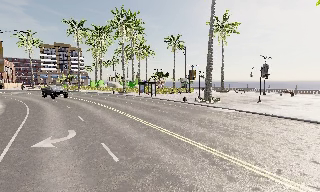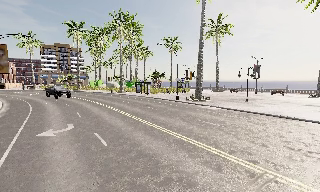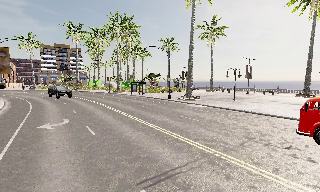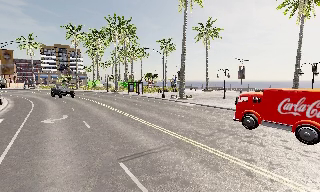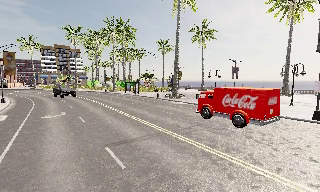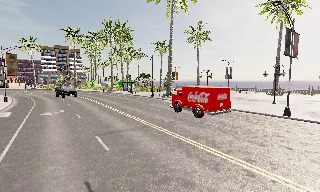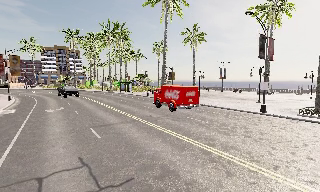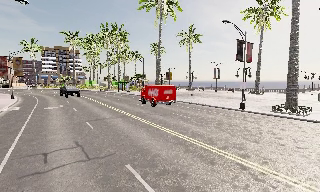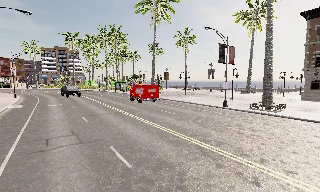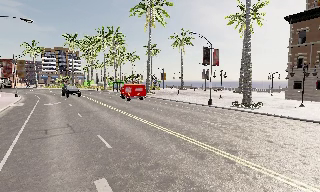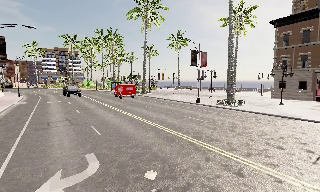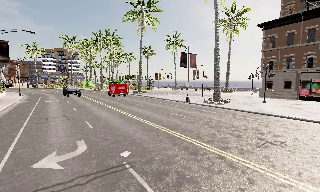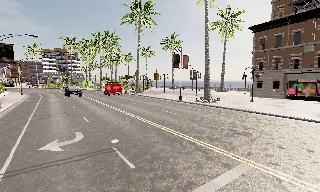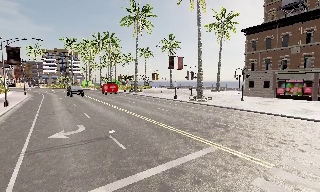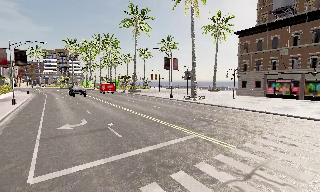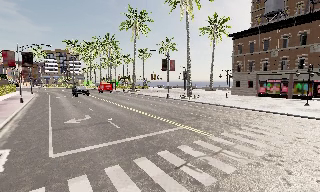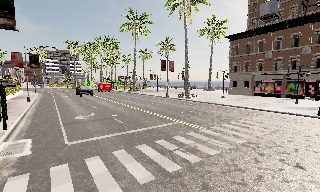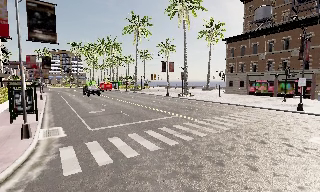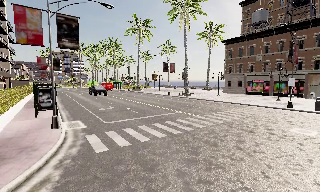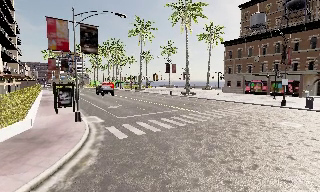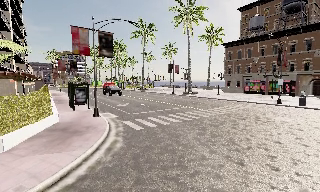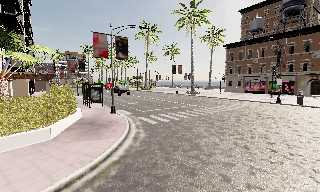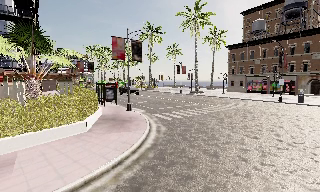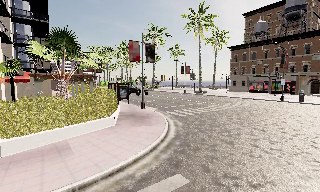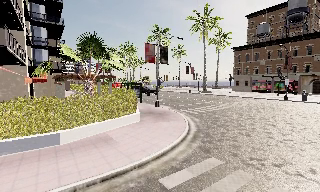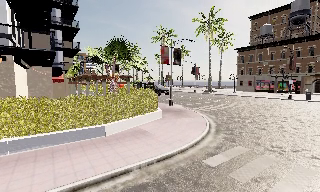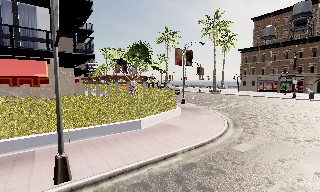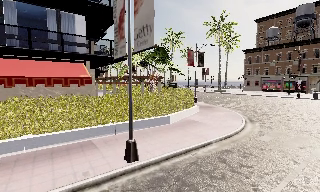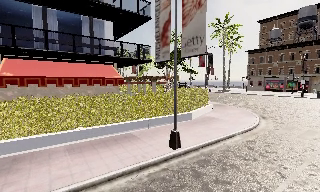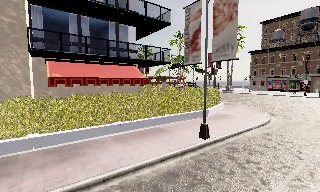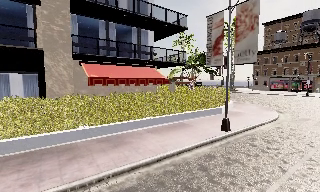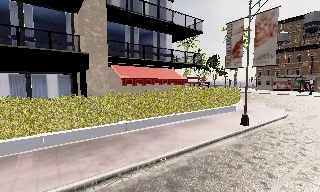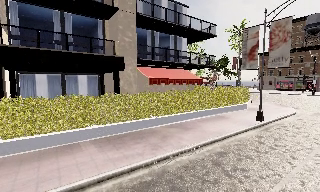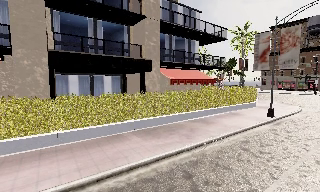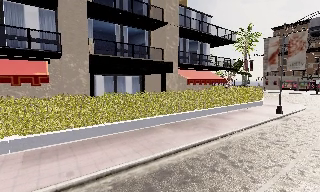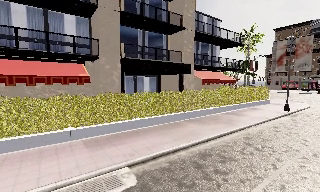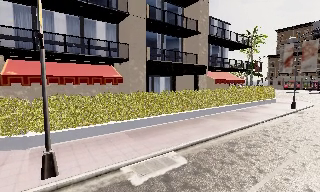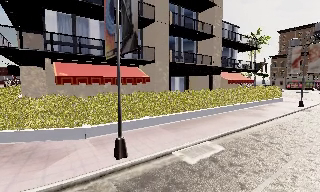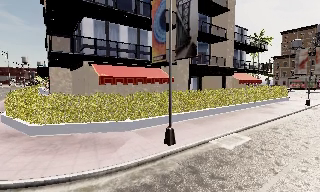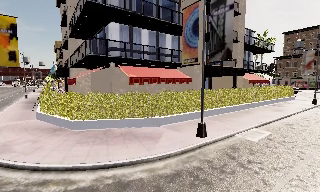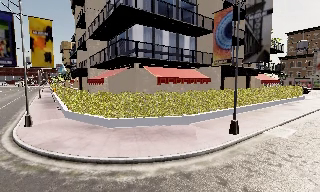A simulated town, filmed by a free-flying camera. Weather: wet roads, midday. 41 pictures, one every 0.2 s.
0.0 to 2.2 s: The camera travels backward and to its right, about 20 m, so what stands in front gets smaller.
2.2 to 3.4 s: The camera travels backward, about 10 m, so what stands in front gets smaller.
3.4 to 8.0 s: The camera travels to its left and backward, about 40 m, so close, fixed things drift to the right.
The film runs forward here.
